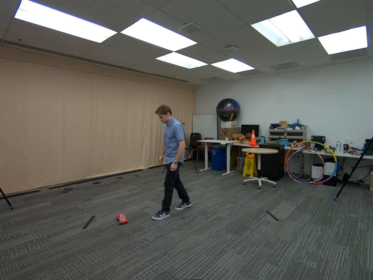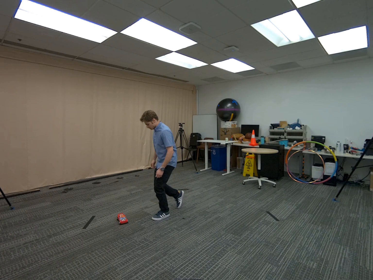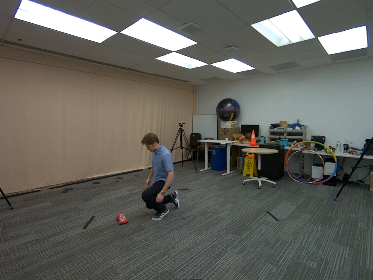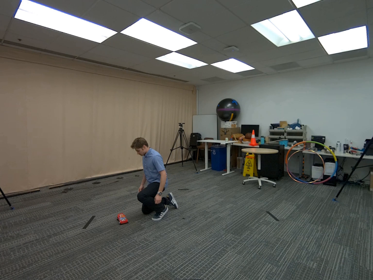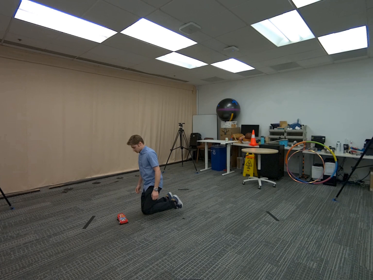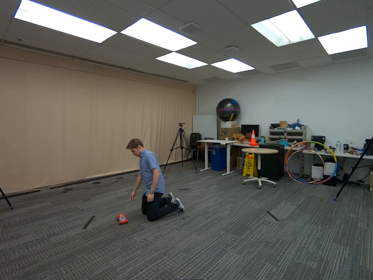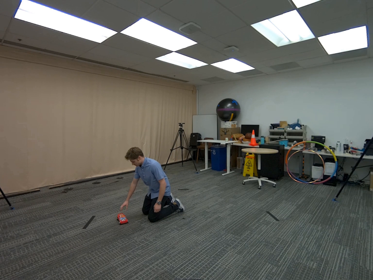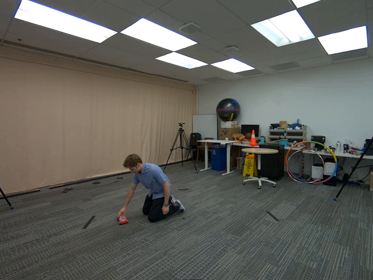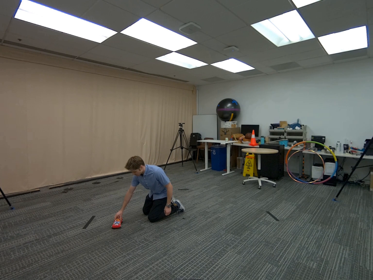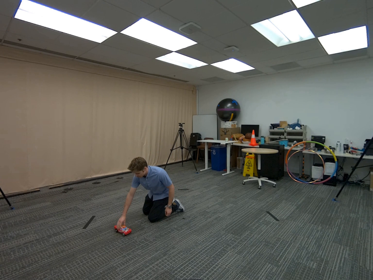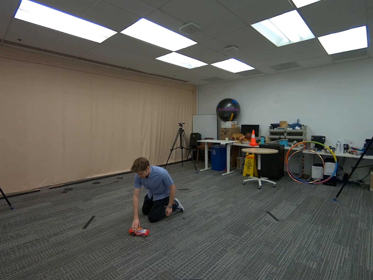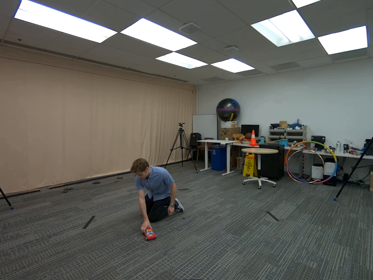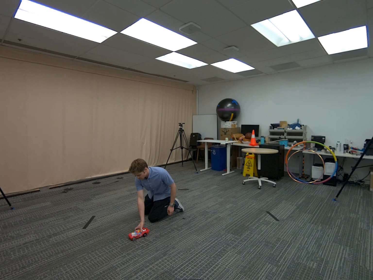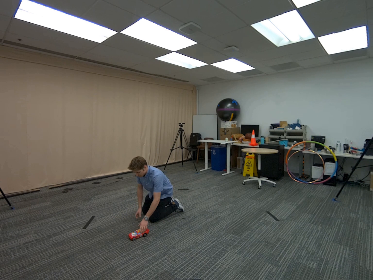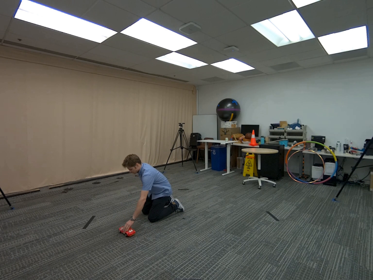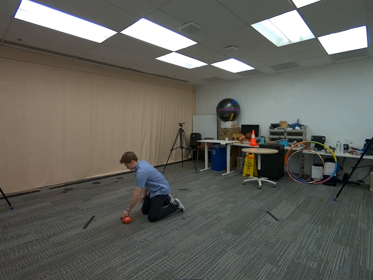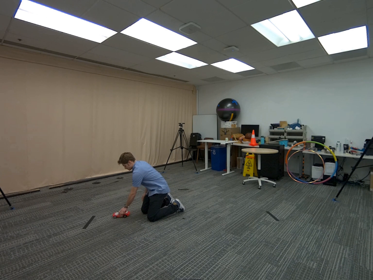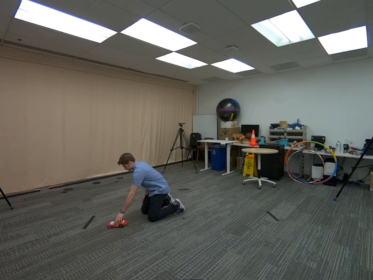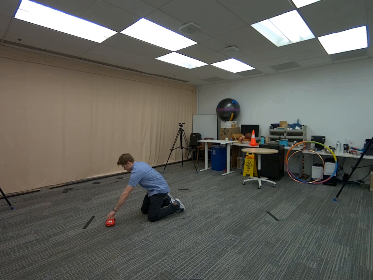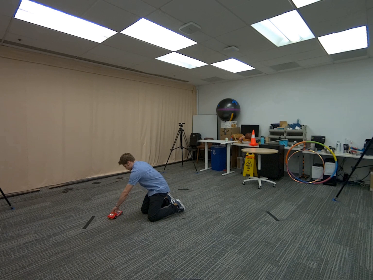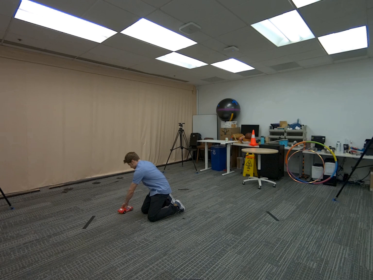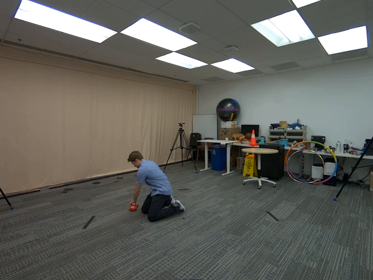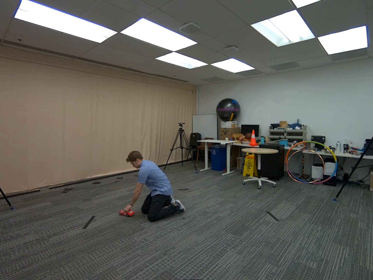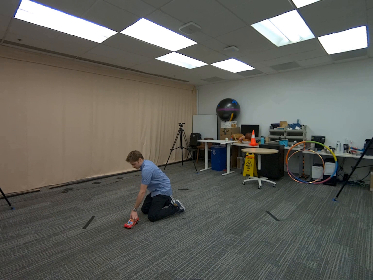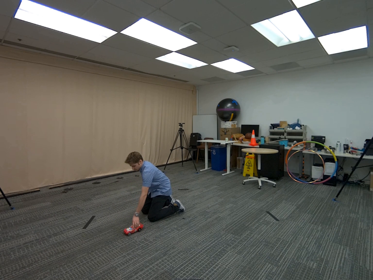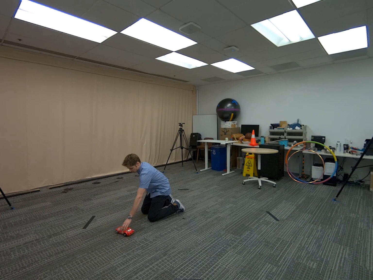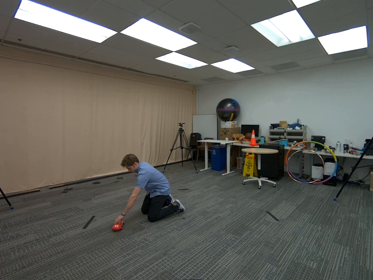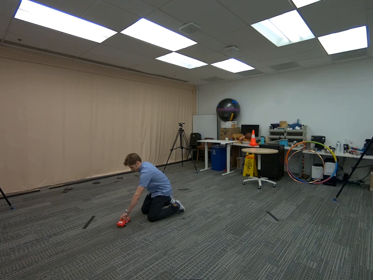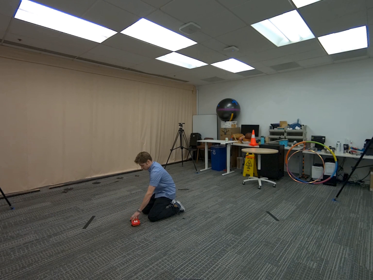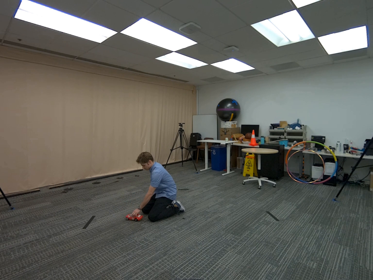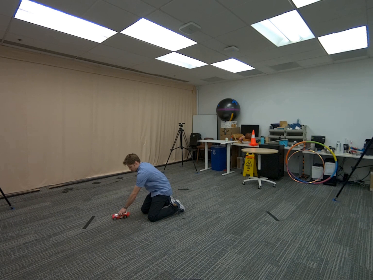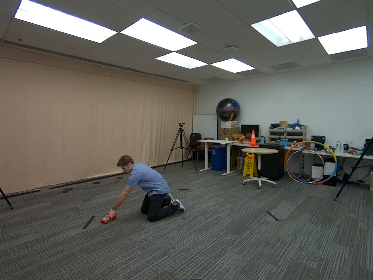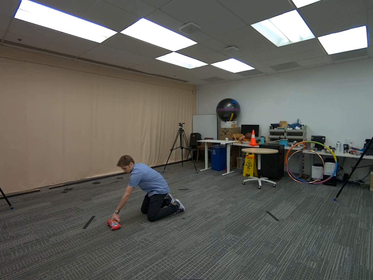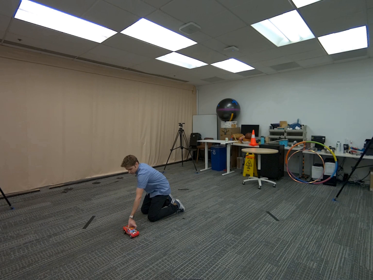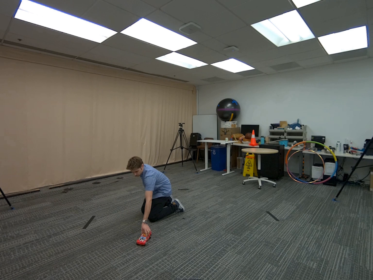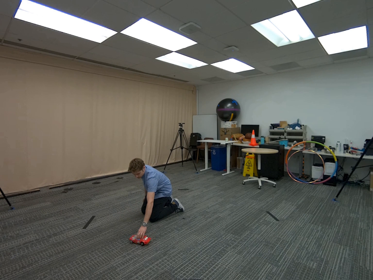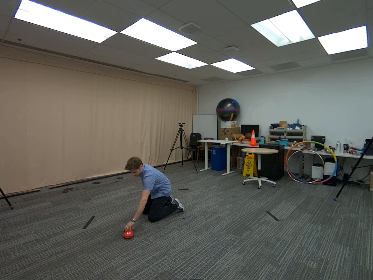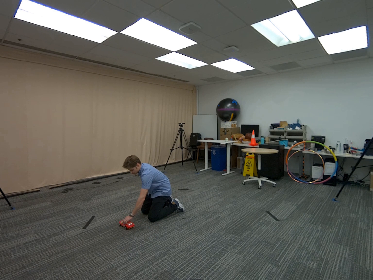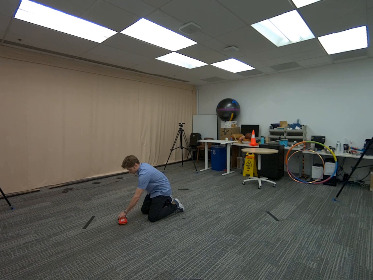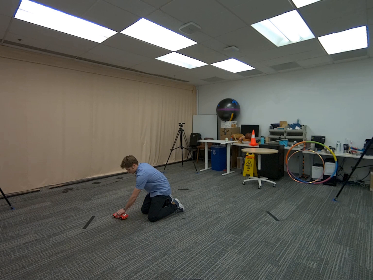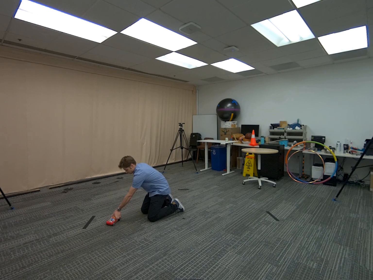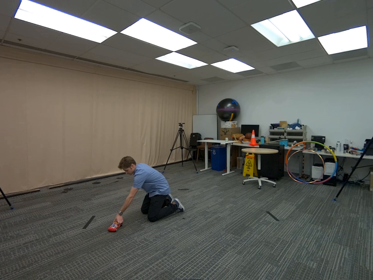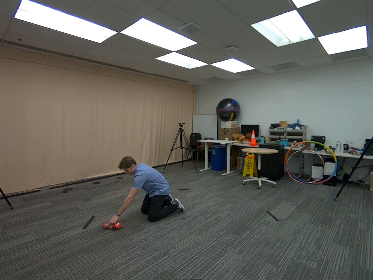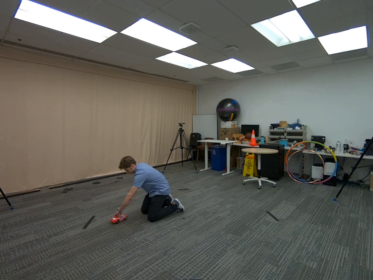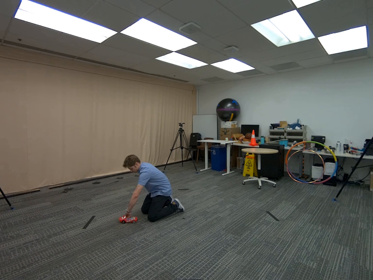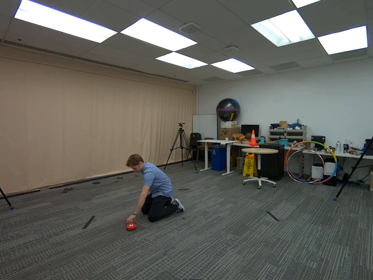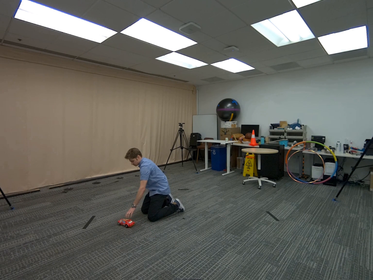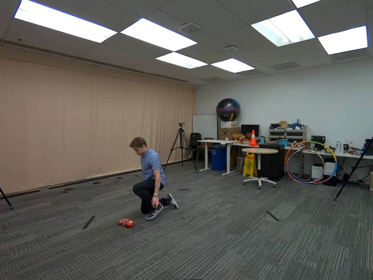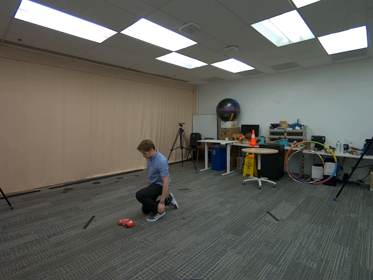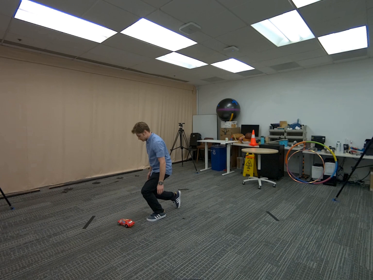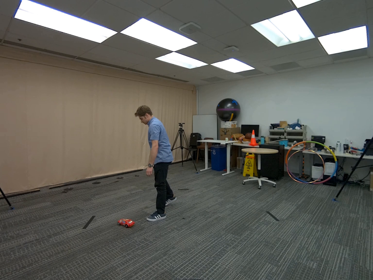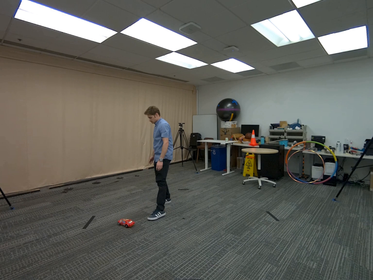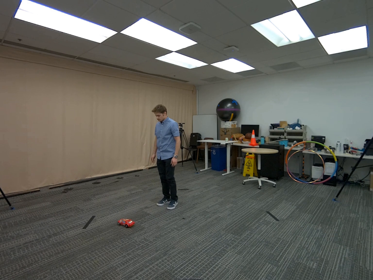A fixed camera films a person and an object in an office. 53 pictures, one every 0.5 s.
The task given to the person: Walk to the toy car on the ground, bend down to your knees and use your hand to roll the car around the ground. Stand up when finished.
